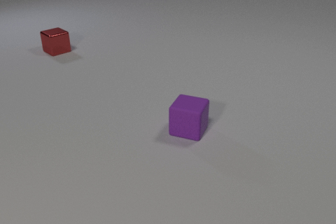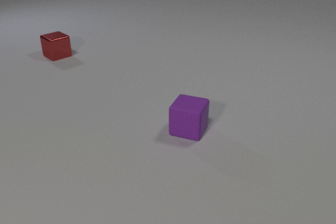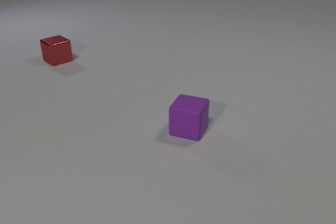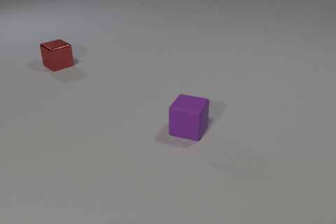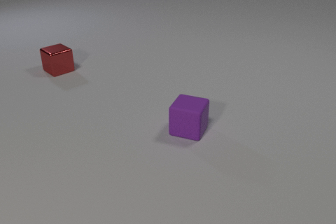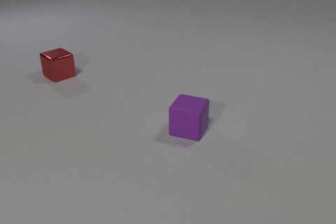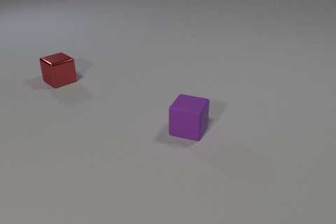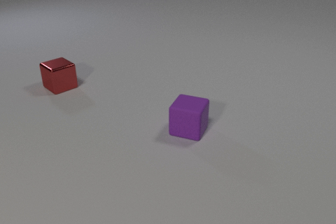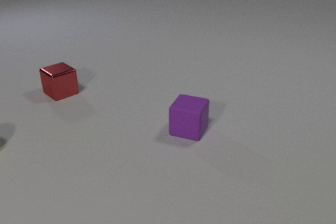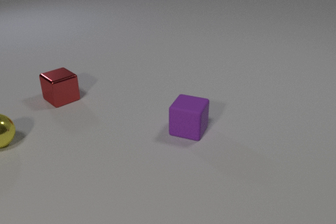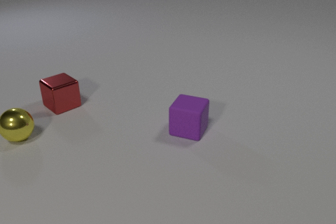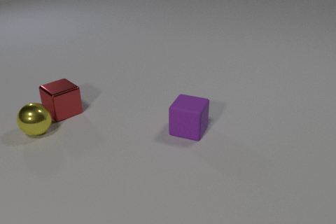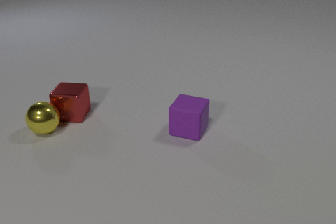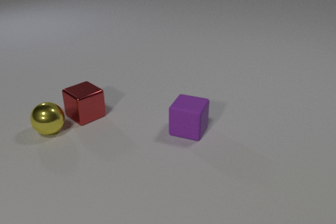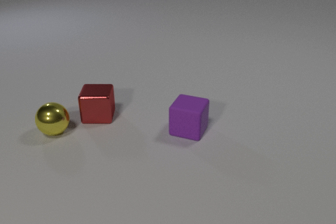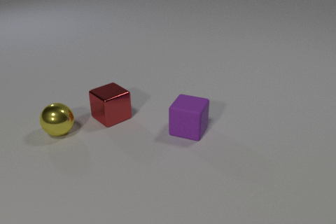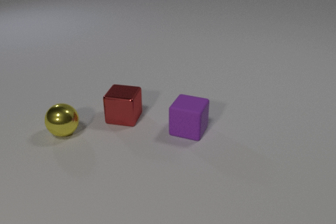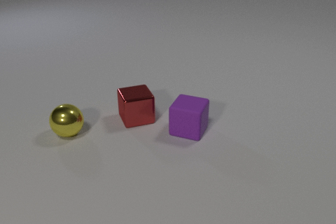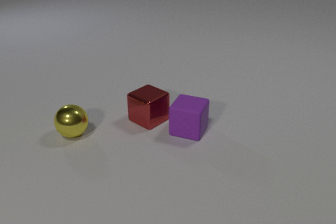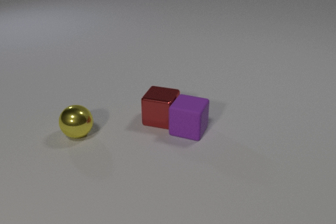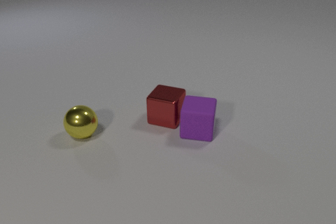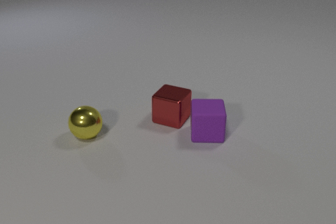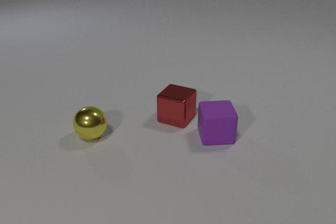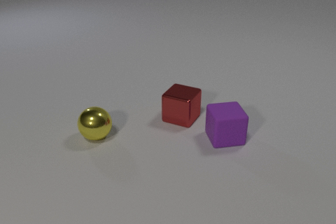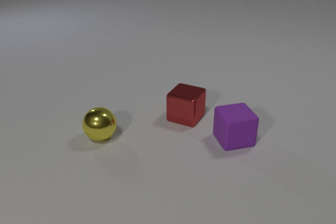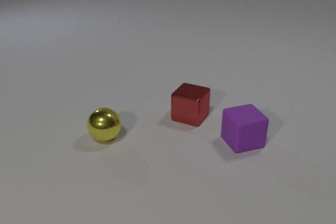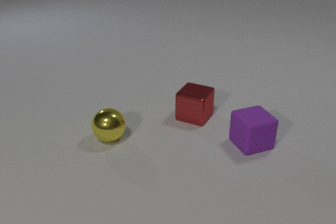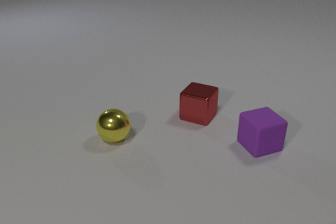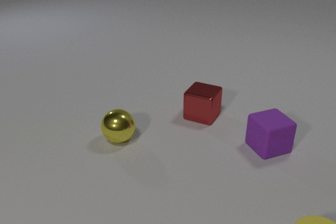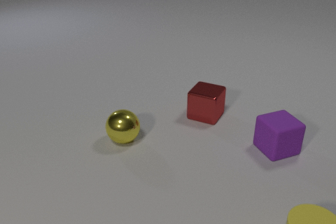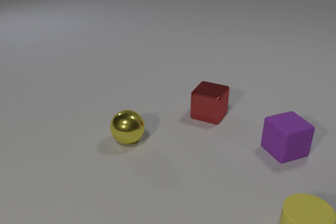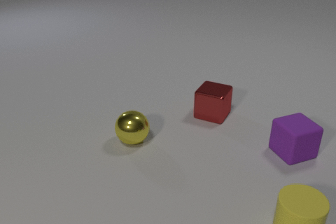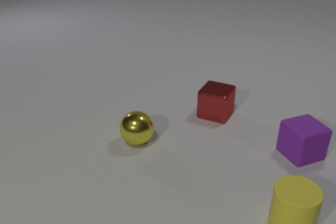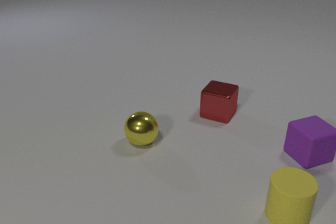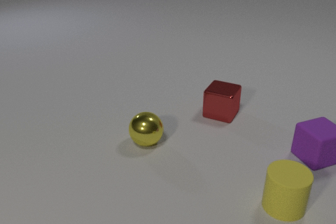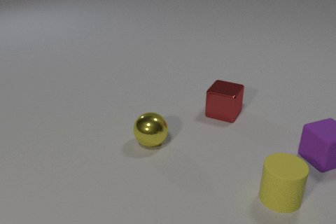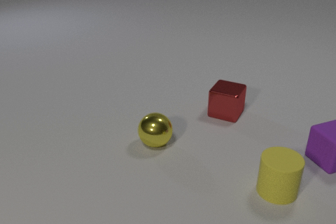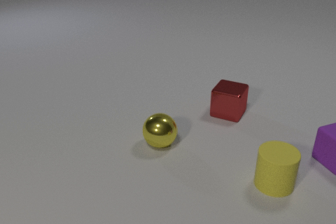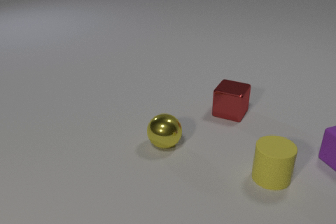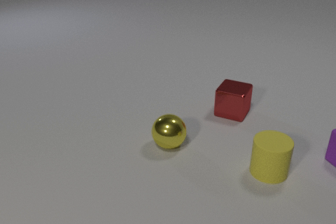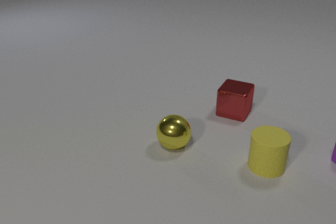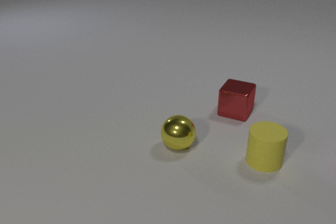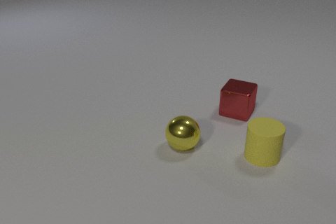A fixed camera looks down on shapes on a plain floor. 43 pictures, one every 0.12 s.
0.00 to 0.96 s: The red metal cube slides toward the camera.
0.96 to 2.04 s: The red metal cube slides to the right and toward the camera. The yellow metal sphere comes in at the left edge, rolls to the right. The red metal cube and the yellow metal sphere collide.
2.04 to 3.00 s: The red metal cube slides to the right. The yellow metal sphere rolls to the right and toward the camera. The purple rubber cube slides to the right, spins so that its near face slides to the right, counterclockwise seen from above. The red metal cube and the purple rubber cube collide.
3.00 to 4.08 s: The red metal cube slides to the right. The yellow metal sphere rolls to the right. The purple rubber cube slides to the right. The yellow rubber cylinder comes in at the bottom edge, slides away from the camera and to the left.
4.08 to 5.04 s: The red metal cube slides to the right. The yellow metal sphere rolls to the right. The purple rubber cube slides to the right, leaves at the right edge. The yellow rubber cylinder slides away from the camera.
What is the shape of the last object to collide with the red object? cube.
What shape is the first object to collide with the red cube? sphere.
How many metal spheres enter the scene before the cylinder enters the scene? 1.
